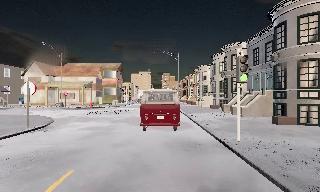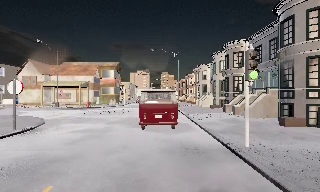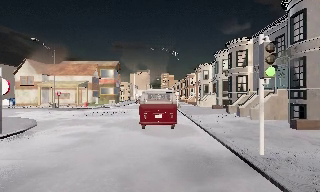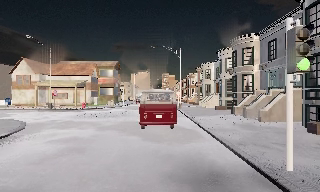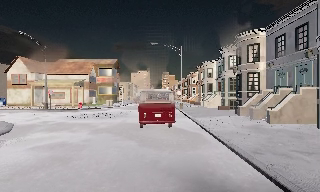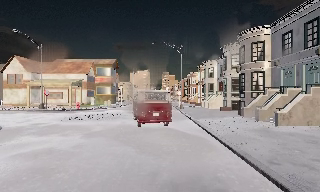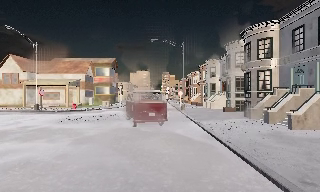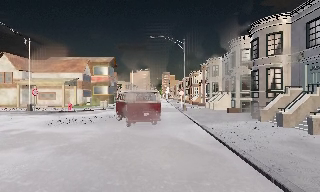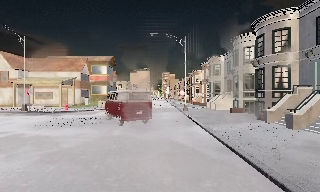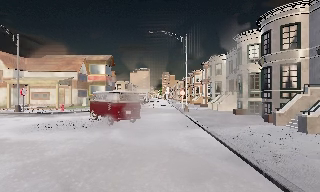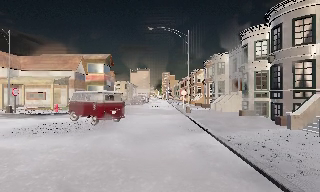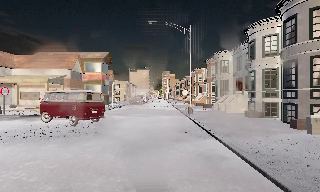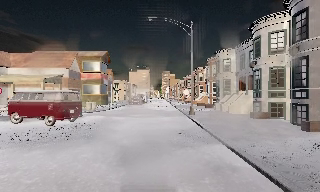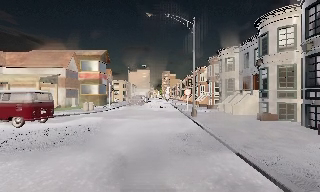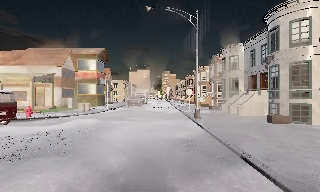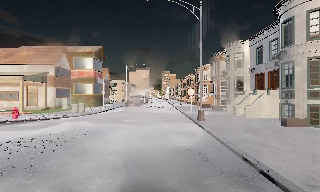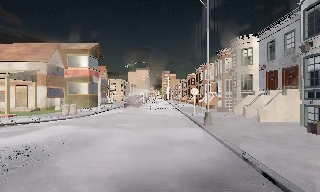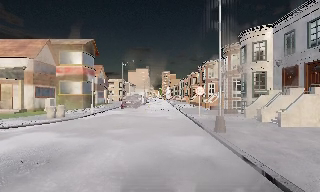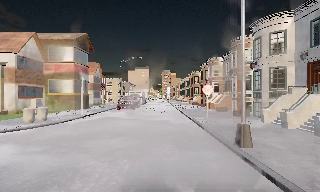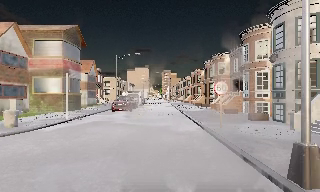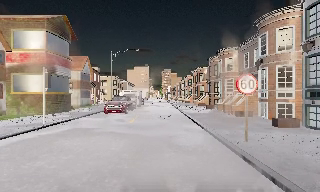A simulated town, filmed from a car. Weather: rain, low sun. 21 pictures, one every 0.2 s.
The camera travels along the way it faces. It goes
forward.
0.0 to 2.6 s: The camera travels forward, about 10 m, so what stands in front looms larger.
2.6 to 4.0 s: The camera travels forward, about 11 m, so what stands in front looms larger. It gains speed.
The film runs forward here.
